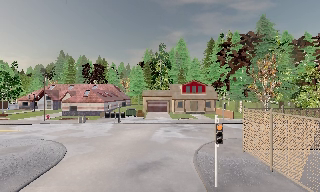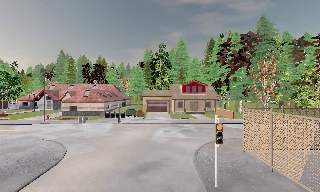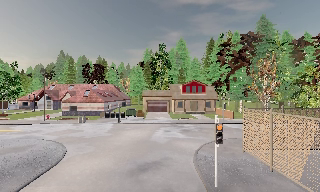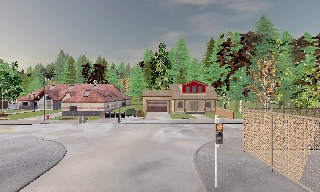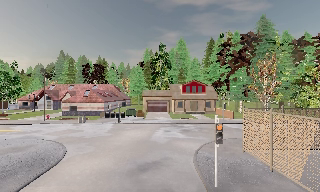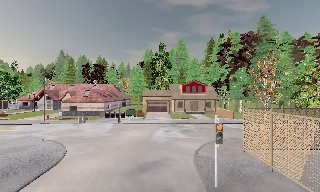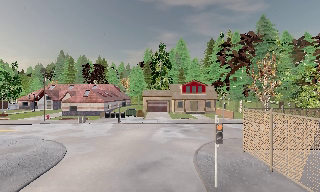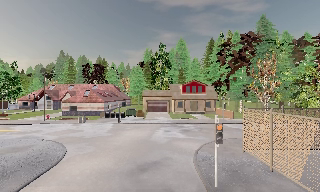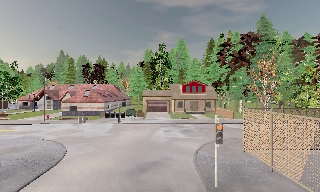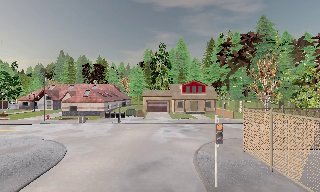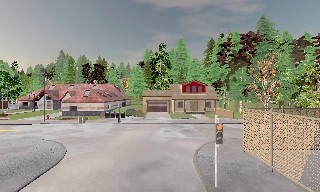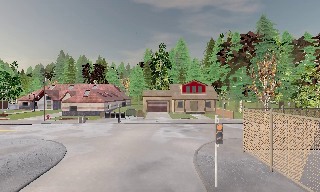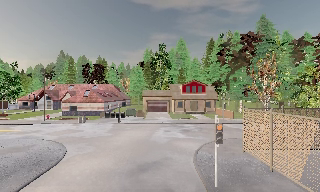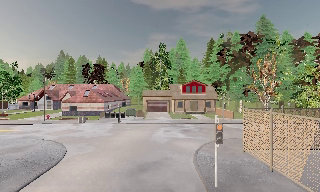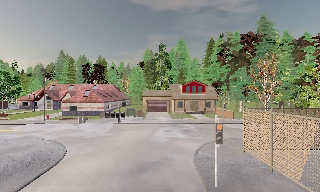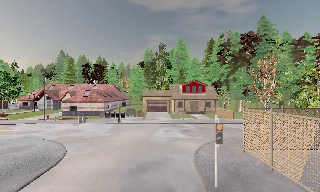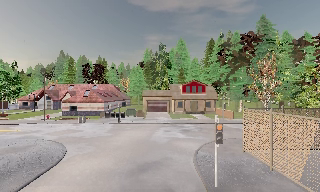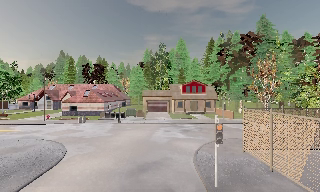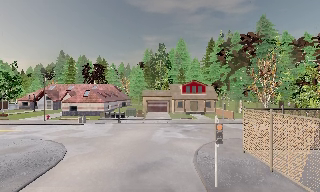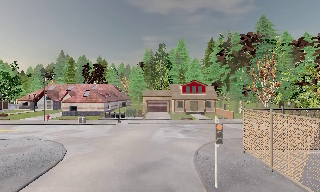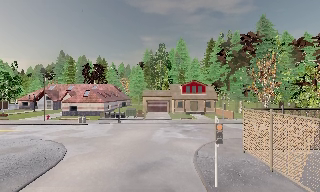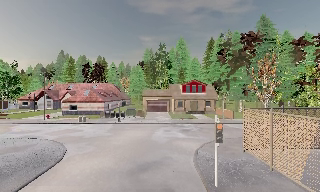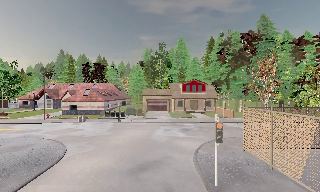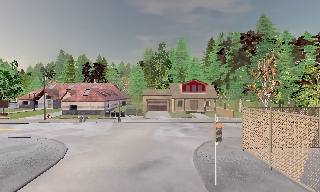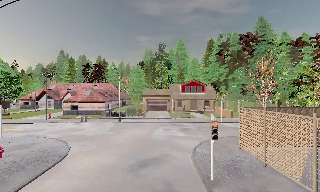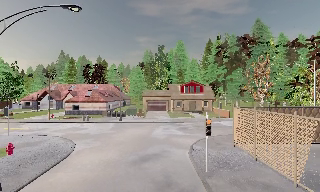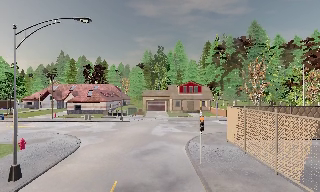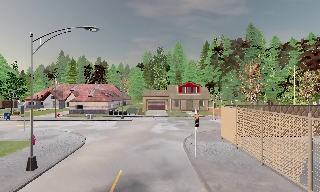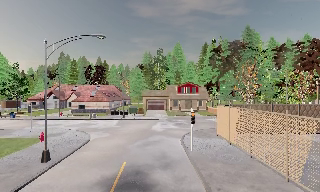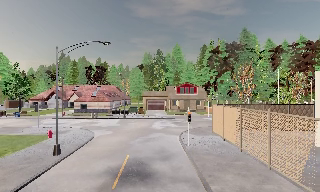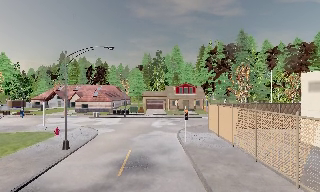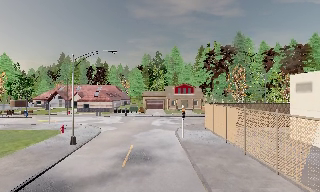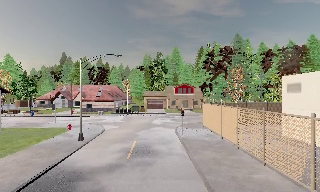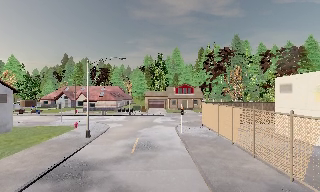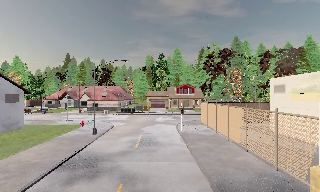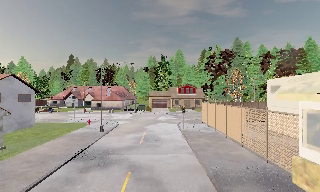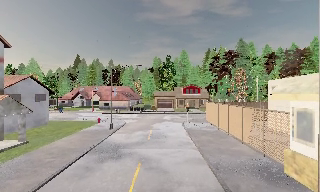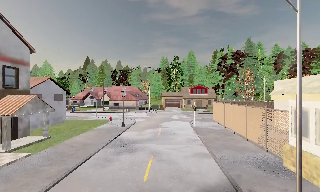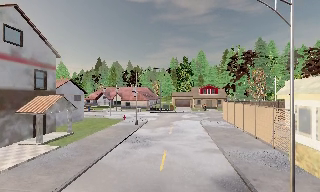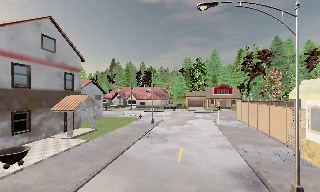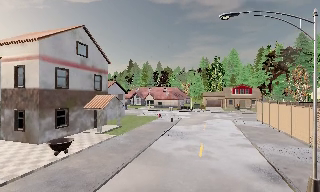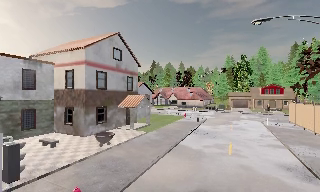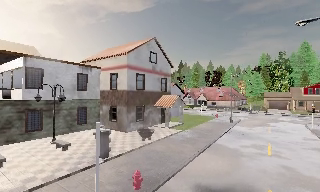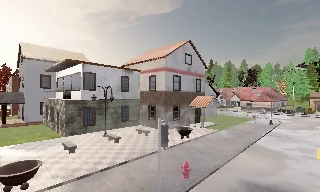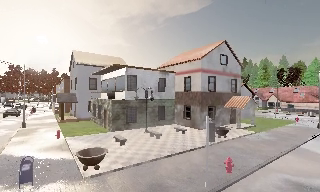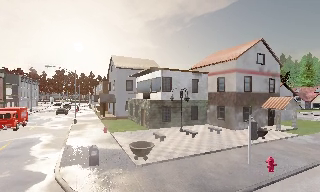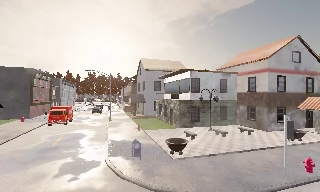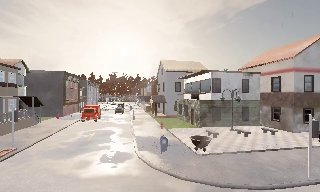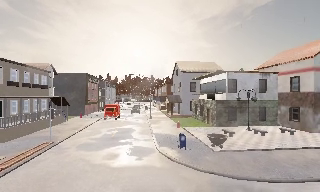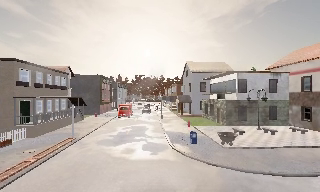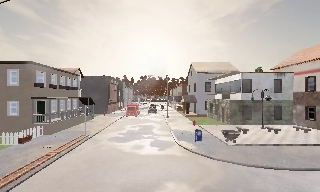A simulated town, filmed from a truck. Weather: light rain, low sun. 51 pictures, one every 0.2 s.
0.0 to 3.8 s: The camera keeps its place and its aim.
3.8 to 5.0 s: The camera travels backward, about 1.5 m, so what stands in front gets smaller. It gains speed.
5.0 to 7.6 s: The camera travels backward, about 15 m, so what stands in front gets smaller.
7.6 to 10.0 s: The camera swings to its left by about 80 degrees, and the scene slides to the right. It travels backward and to its left, about 14 m.
The film runs backward here.
